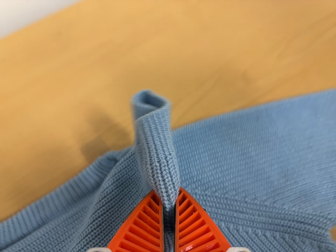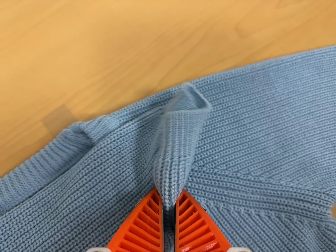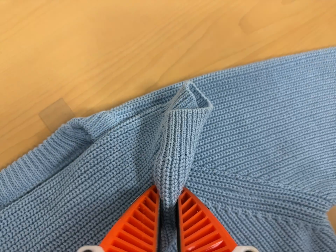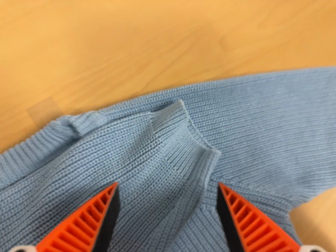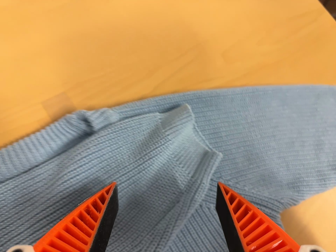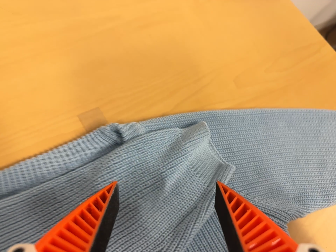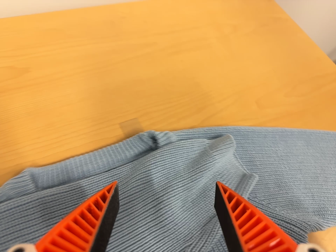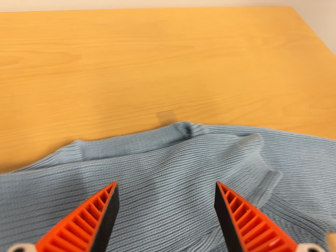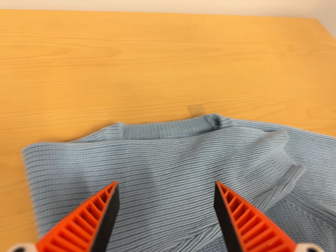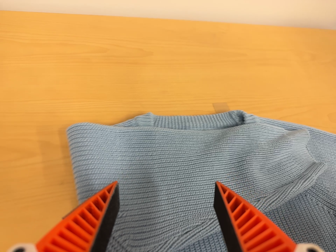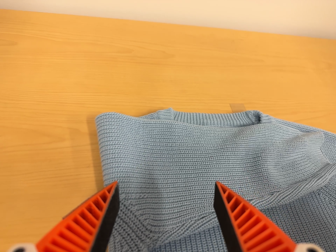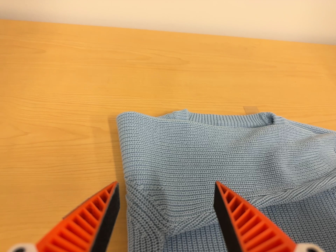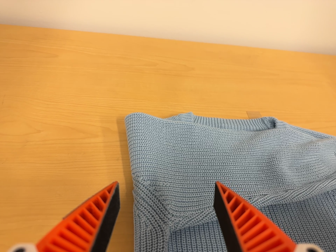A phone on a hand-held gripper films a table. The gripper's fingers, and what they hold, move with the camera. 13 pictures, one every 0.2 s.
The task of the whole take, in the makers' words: left arm across.
0.0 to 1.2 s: The camera travels to its left and backward, about 10 cm. It rolls about its line of sight by about 10 degrees, and the scene rotates clockwise.
1.2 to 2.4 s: The scene slides to the right, as the camera pans about 15 degrees to its left. It travels toward the bottom of its view, backward and to its left, about 22 cm. Its aim tips toward the top of its view by about 15 degrees. It rolls about its line of sight by about 15 degrees, and the scene rotates clockwise.
The film runs forward here.
